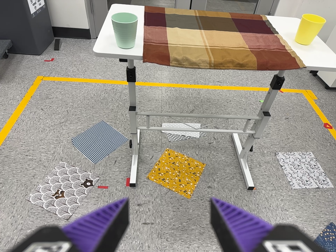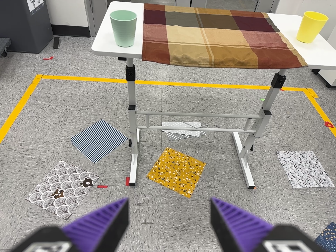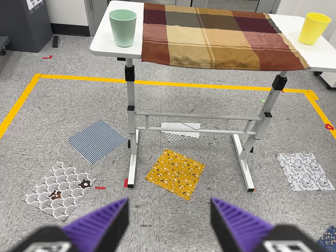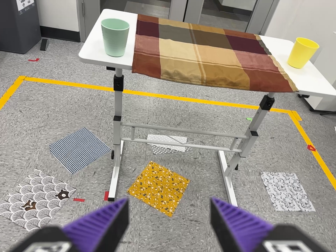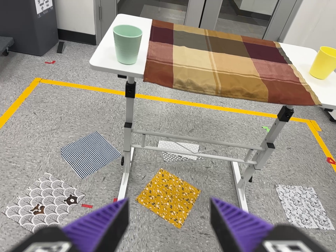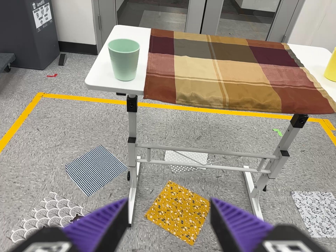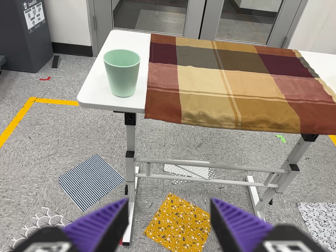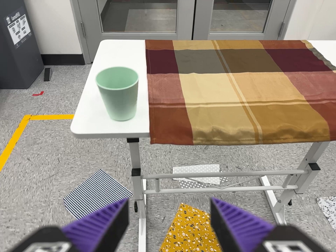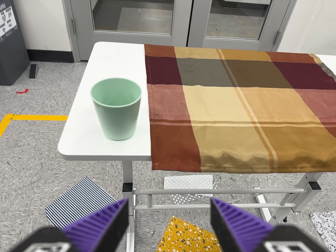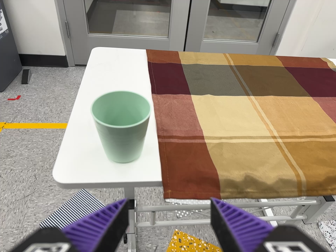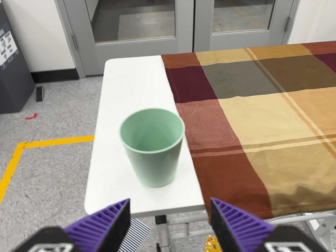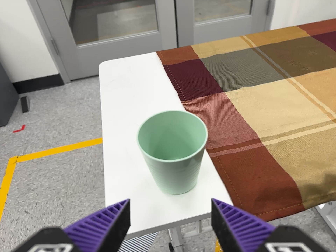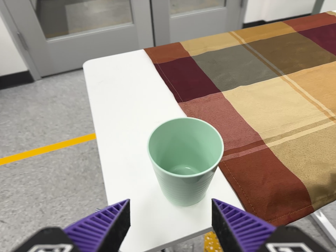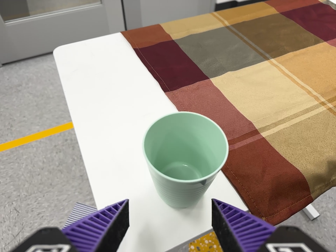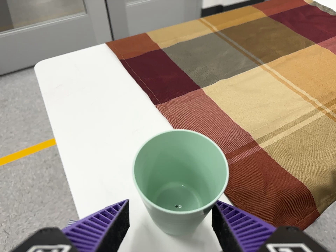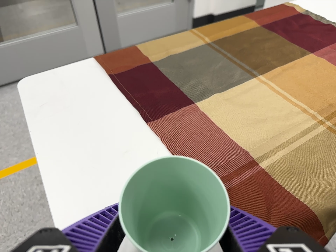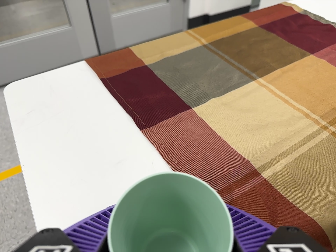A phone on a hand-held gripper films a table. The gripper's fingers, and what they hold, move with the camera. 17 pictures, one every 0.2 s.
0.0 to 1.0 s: The camera travels forward and toward the top of its view, about 16 cm, so what stands in front looms larger.
1.0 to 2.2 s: The camera travels forward, toward the top of its view and to its left, about 38 cm, so what stands in front looms larger. It rolls about its line of sight by about 20 degrees, and the scene rotates counterclockwise.
2.2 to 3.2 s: The camera pans to its right by about 15 degrees. It travels forward, toward the top of its view and to its left, about 14 cm, so what stands in front looms larger. It rolls about its line of sight by about 10 degrees, and the scene rotates counterclockwise.
The film runs forward here.
